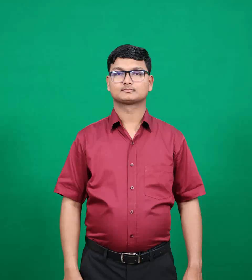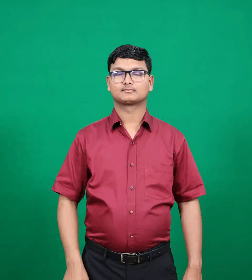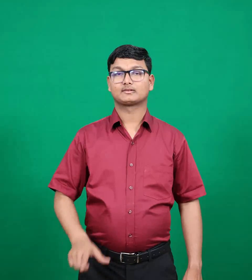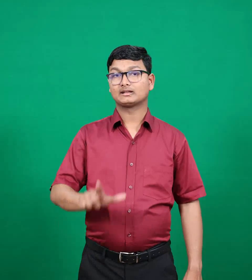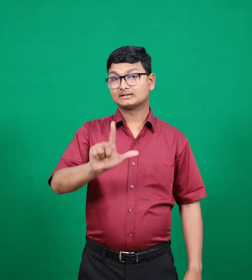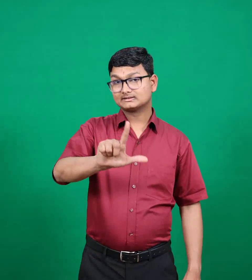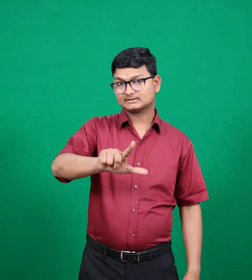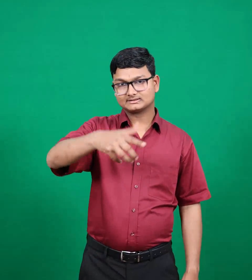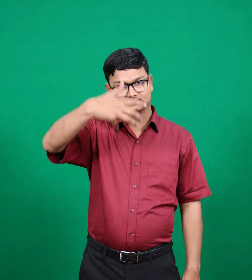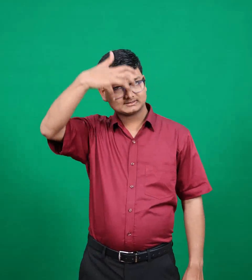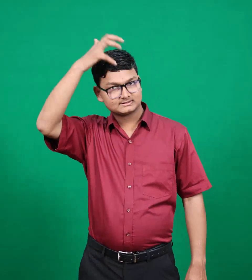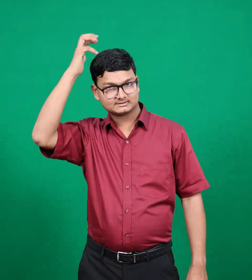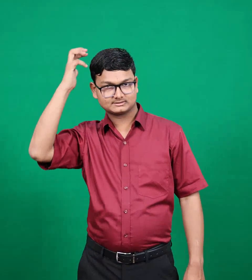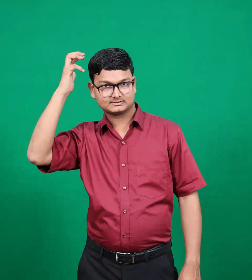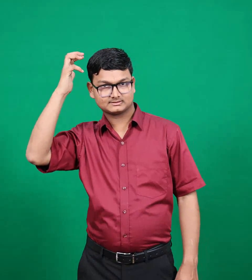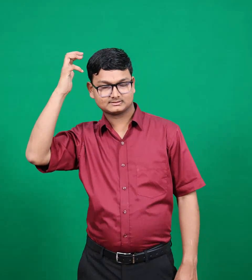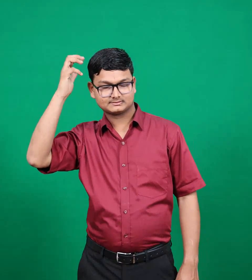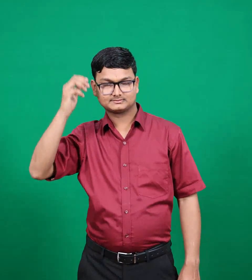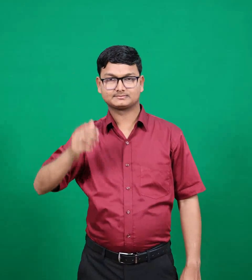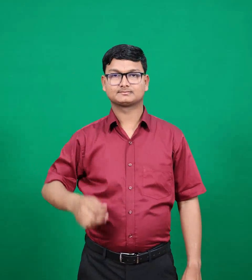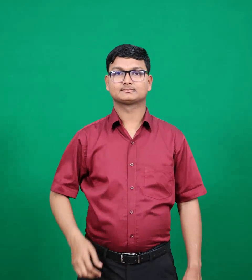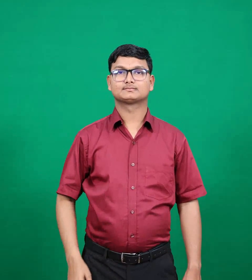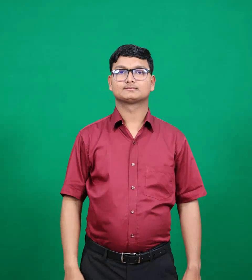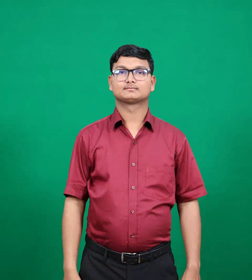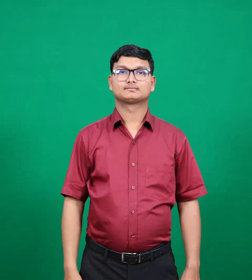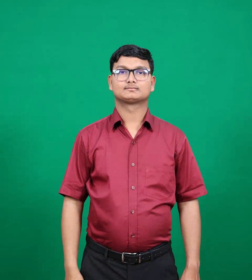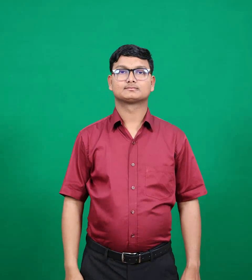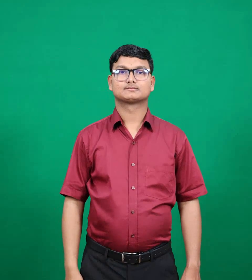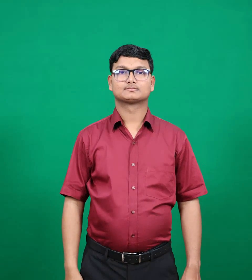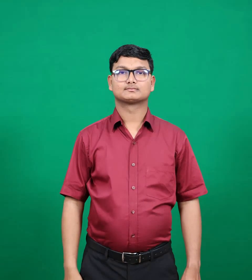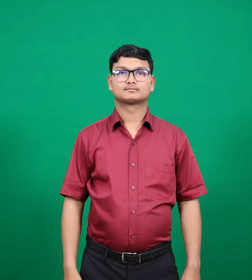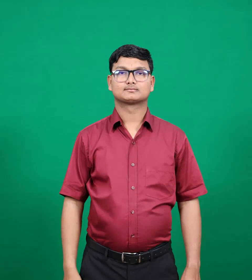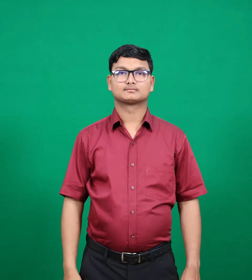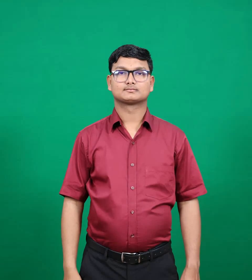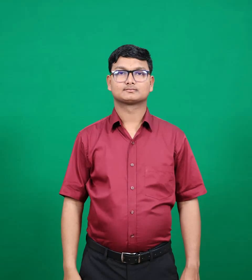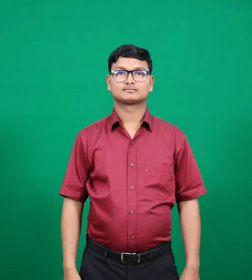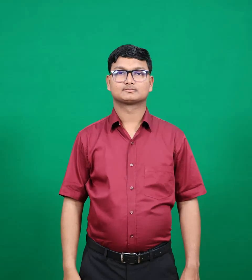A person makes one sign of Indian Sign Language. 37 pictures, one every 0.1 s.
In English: laish
